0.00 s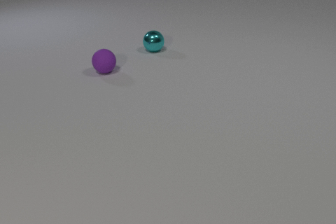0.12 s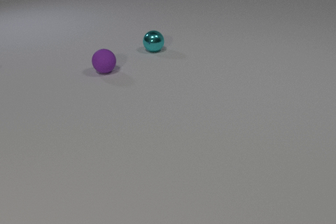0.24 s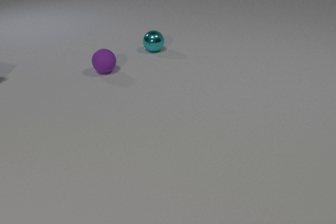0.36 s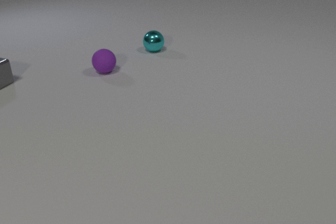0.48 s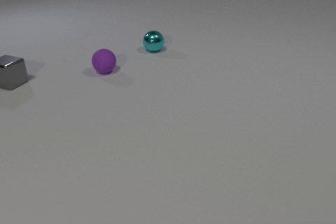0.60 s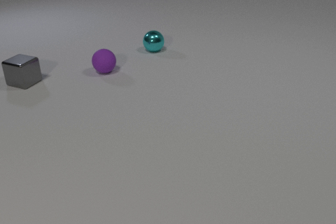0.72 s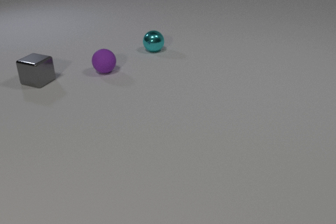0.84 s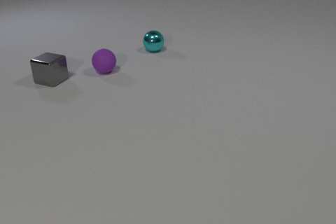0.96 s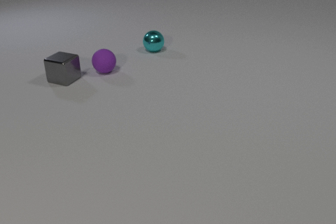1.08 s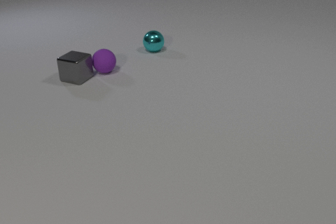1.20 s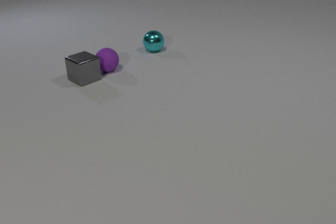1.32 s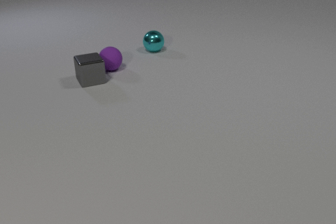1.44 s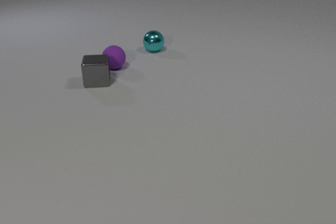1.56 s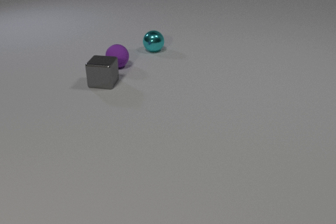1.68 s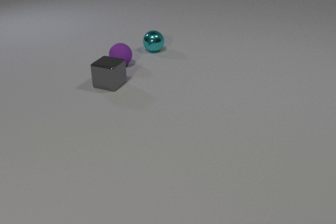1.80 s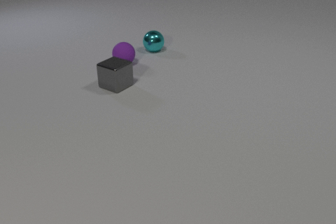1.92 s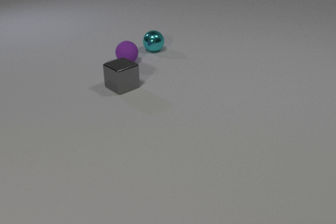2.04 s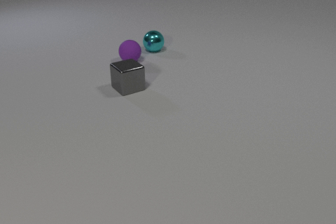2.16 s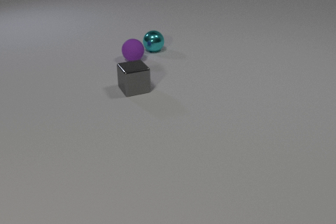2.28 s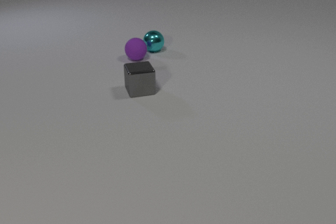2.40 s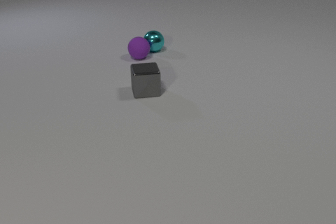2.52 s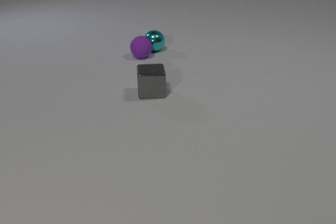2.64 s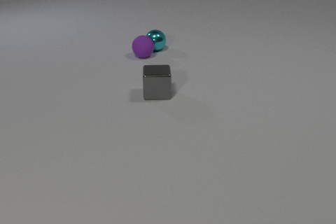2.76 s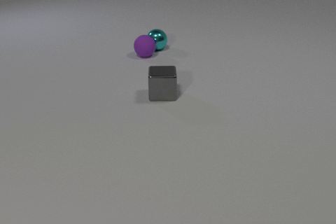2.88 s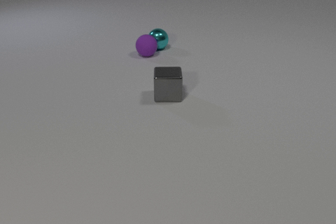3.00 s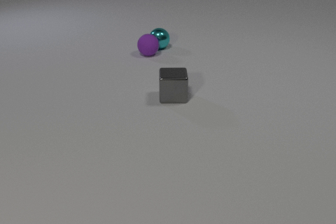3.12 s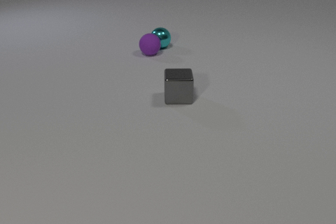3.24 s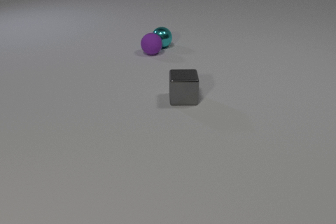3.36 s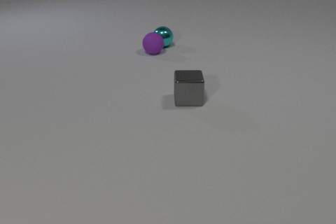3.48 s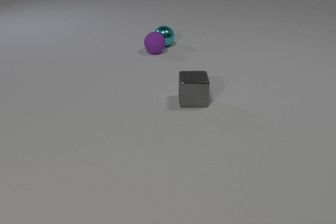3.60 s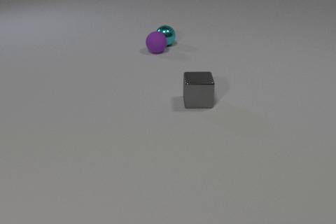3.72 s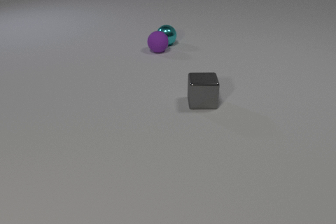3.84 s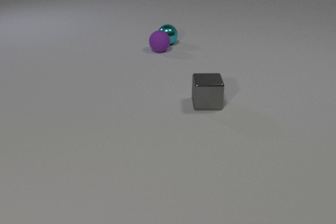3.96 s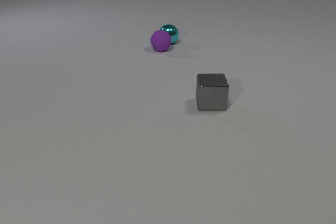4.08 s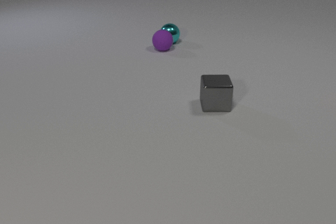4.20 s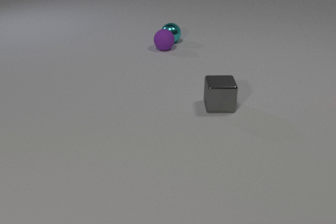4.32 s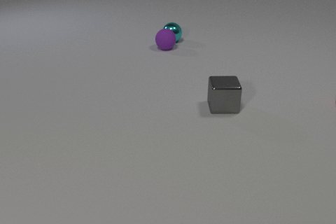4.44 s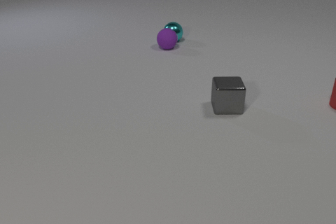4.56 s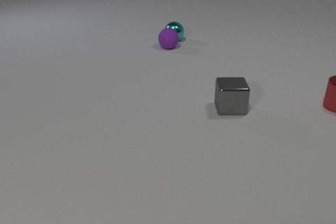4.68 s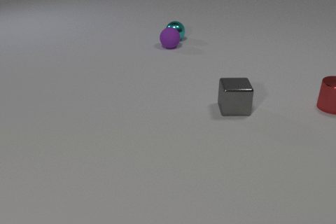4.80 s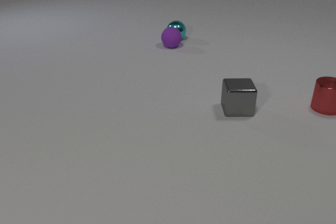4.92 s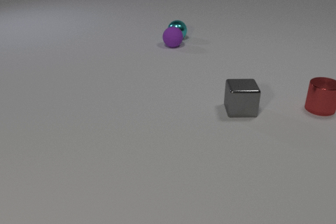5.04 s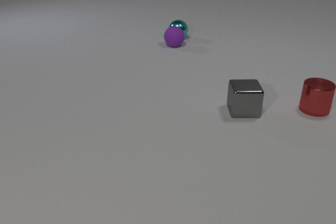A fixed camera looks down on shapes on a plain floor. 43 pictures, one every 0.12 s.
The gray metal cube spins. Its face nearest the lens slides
to the left.
The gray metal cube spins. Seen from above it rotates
clockwise.
0.00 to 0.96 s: The gray metal cube comes in at the left edge, slides to the right.
0.96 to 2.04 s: The gray metal cube slides to the right and toward the camera, spins so that its near face slides to the left, clockwise seen from above. The purple rubber sphere rolls to the right and away from the camera. The gray metal cube and the purple rubber sphere collide.
2.04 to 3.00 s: The gray metal cube slides to the right and toward the camera, spins so that its near face slides to the left, clockwise seen from above. The purple rubber sphere rolls to the right and away from the camera. The cyan metal sphere rolls away from the camera and to the right. The purple rubber sphere and the cyan metal sphere collide.
3.00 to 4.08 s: The gray metal cube slides to the right. The purple rubber sphere rolls to the right and away from the camera. The cyan metal sphere rolls away from the camera and to the right.
4.08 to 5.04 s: The gray metal cube slides to the right. The purple rubber sphere rolls to the right and away from the camera. The red metal cylinder comes in at the right edge, slides to the left and toward the camera. The cyan metal sphere rolls away from the camera and to the right.
How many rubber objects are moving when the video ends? 1.
How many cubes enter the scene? 1.
Are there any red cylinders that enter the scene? yes.
